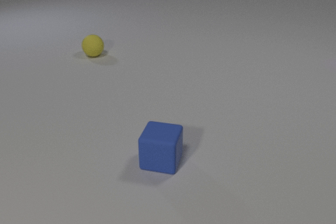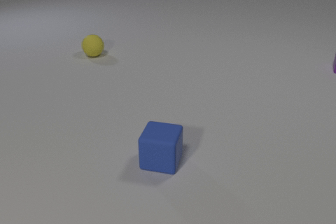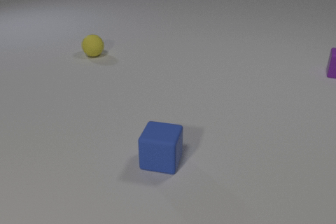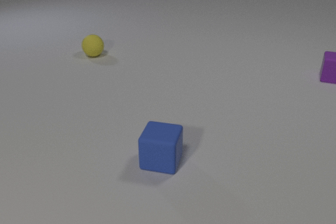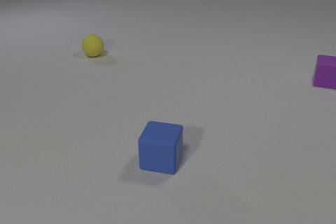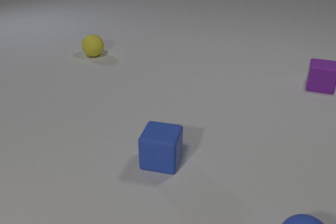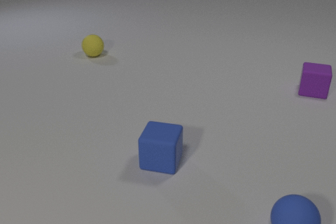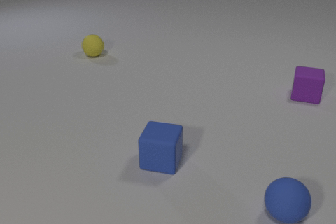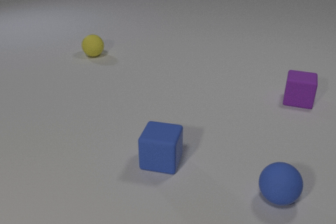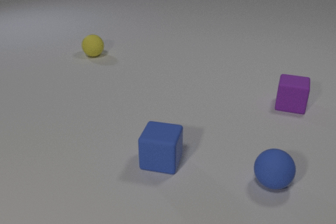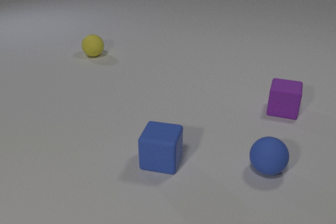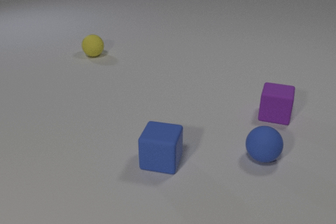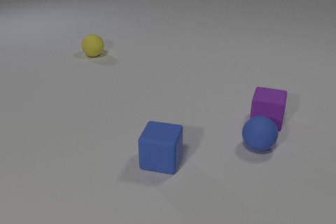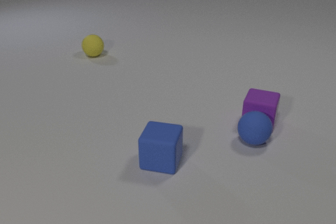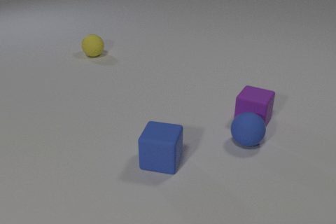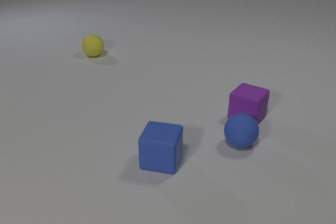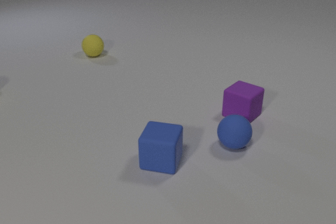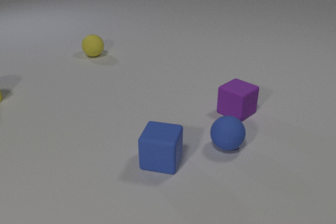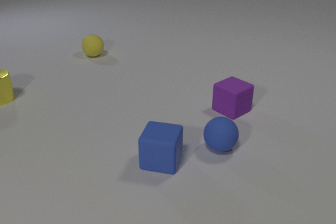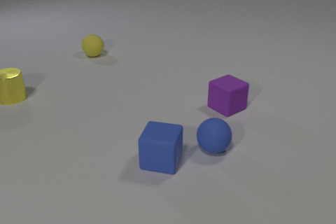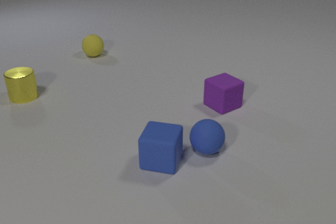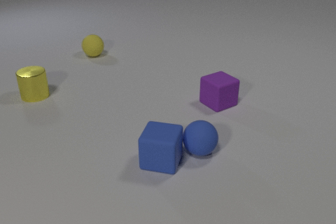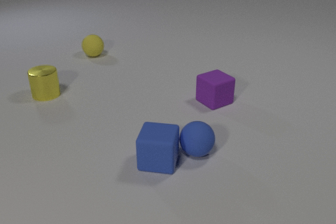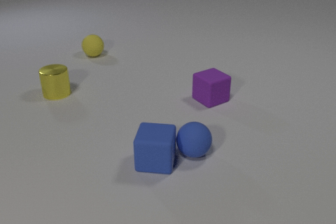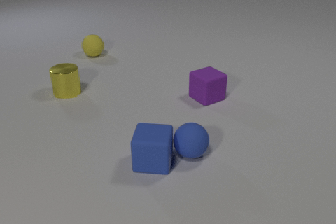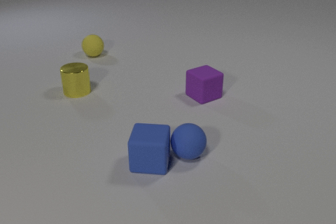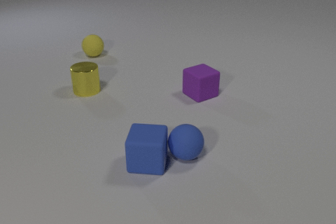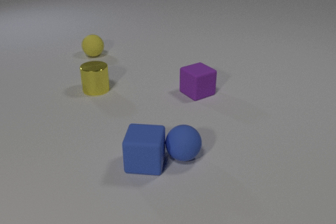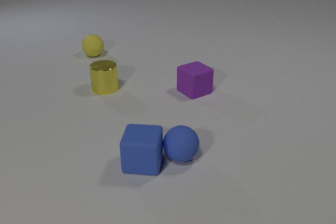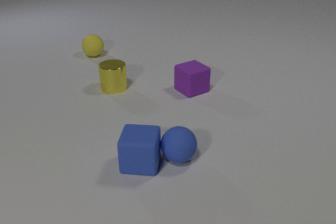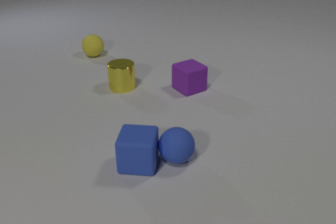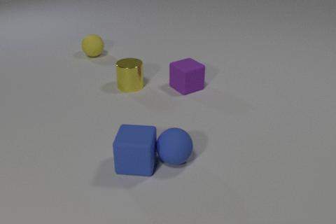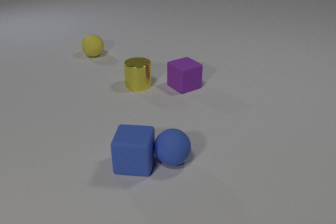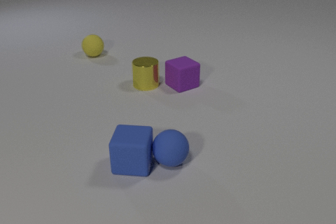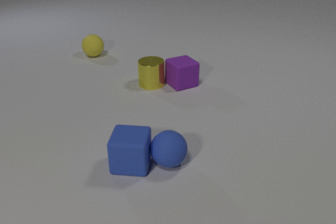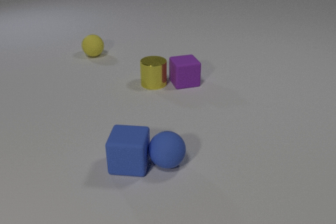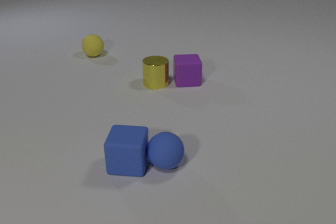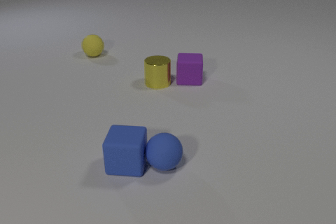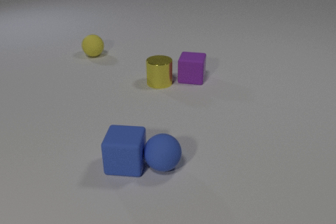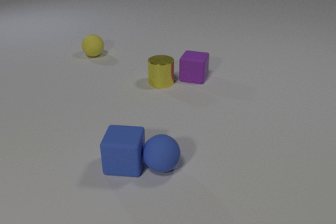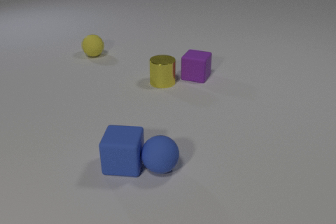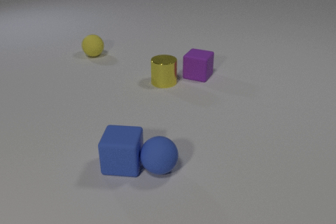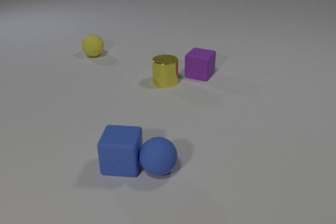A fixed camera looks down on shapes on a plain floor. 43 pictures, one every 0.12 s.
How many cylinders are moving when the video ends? 1.
How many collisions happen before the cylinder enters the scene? 1.
How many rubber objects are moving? 3.
0.00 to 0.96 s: The blue rubber sphere comes in at the bottom edge, rolls away from the camera. The purple rubber cube comes in at the right edge, slides toward the camera and to the left.
0.96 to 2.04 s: The blue rubber sphere rolls away from the camera and to the left. The purple rubber cube slides to the left and toward the camera, spins clockwise seen from above by about 30 degrees, its near face sliding to the left. The blue rubber sphere and the purple rubber cube collide.
2.04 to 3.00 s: The blue rubber sphere rolls to the left and toward the camera. The purple rubber cube slides to the left and away from the camera. The yellow metal cylinder slides to the right. The blue rubber cube slides to the left. The blue rubber sphere and the blue rubber cube collide.
3.00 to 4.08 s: The blue rubber sphere rolls to the left and toward the camera. The purple rubber cube slides away from the camera and to the left. The yellow metal cylinder slides to the right. The blue rubber cube slides to the left. The purple rubber cube and the yellow metal cylinder collide.
4.08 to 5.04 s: The blue rubber sphere rolls toward the camera and to the left. The purple rubber cube slides away from the camera and to the right, spins clockwise seen from above by about 60 degrees, its near face sliding to the left. The yellow metal cylinder slides to the right. The blue rubber cube slides to the left.
